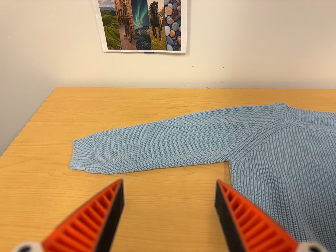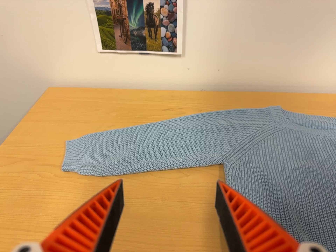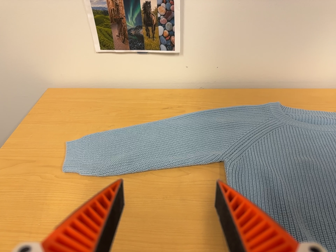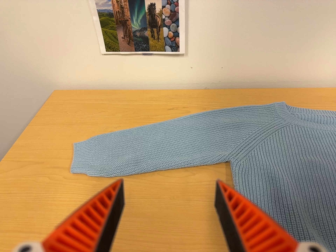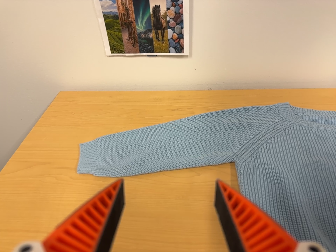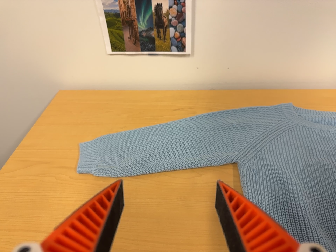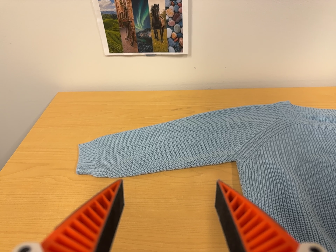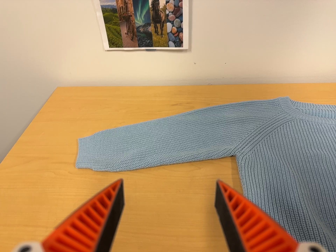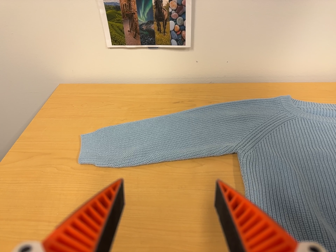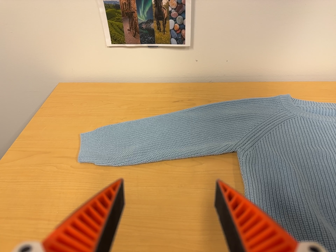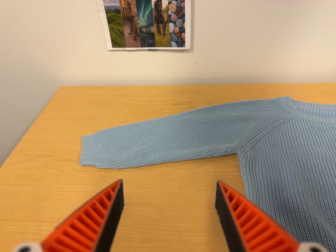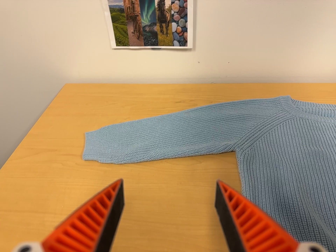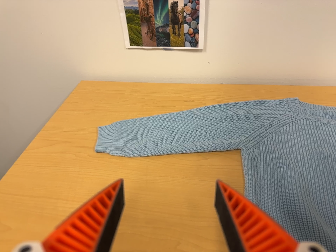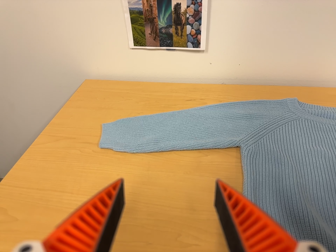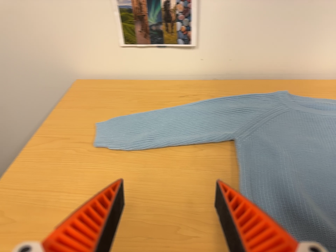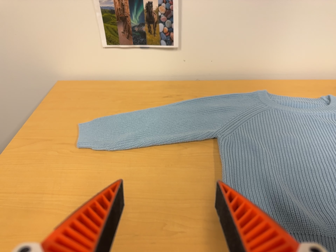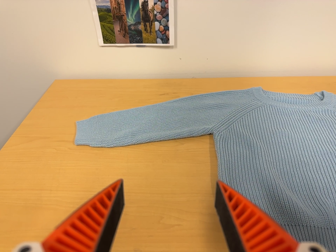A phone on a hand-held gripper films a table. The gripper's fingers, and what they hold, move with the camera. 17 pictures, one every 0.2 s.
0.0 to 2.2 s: The camera shifts only a little, or ends up much as it began.
2.2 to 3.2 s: The camera travels backward and toward the bottom of its view, about 7 cm, so what stands in front gets smaller.
The film runs backward here.
